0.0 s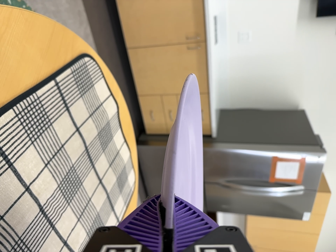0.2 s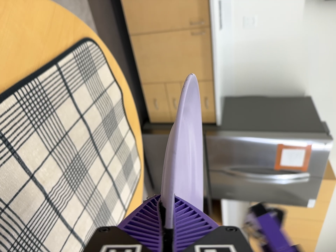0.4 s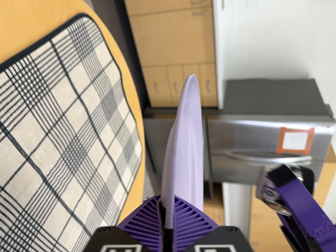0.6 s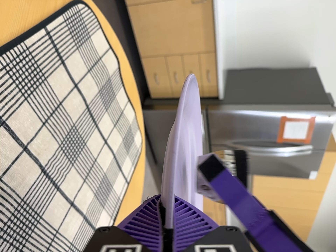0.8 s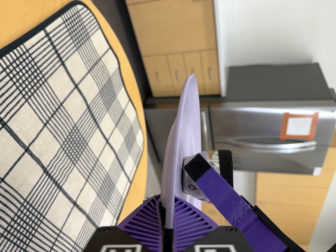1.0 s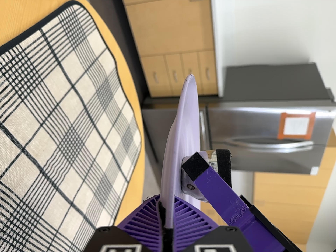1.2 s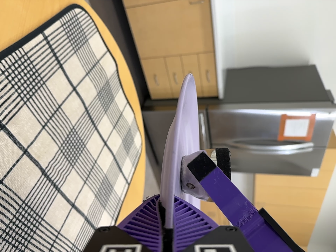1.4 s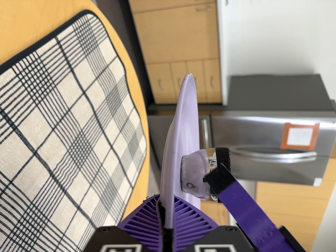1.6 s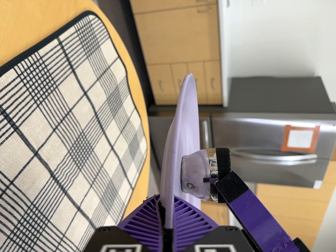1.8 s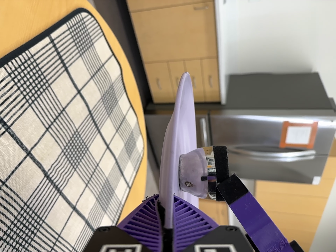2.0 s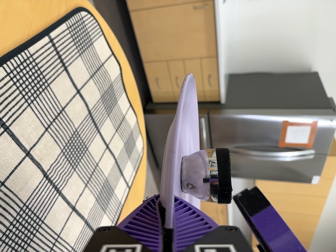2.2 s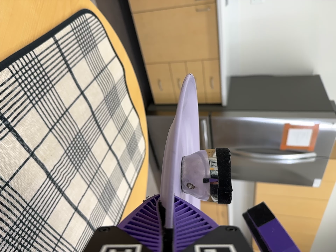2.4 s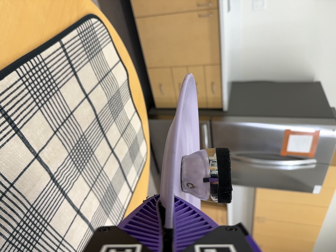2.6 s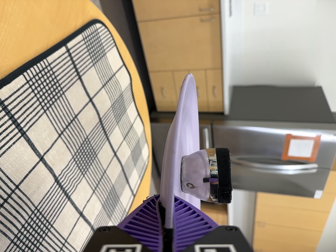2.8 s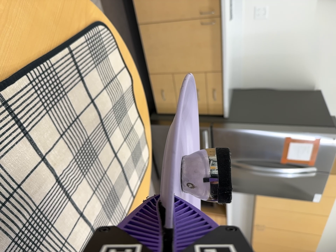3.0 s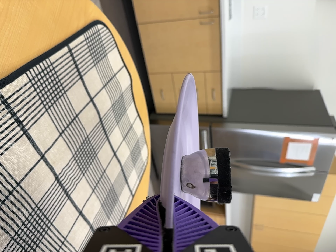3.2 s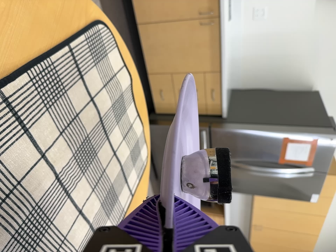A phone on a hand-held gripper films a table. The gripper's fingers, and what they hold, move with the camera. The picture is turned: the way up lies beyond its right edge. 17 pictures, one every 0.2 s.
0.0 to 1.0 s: The camera's aim tips toward the bottom of its view by about 10 degrees, and the scene shifts upward.
1.0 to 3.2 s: The camera shifts only a little, or ends up much as it began.
The film runs backward here.
